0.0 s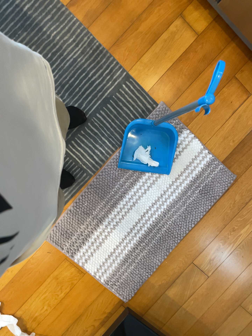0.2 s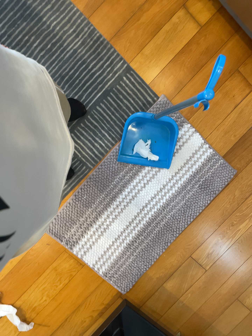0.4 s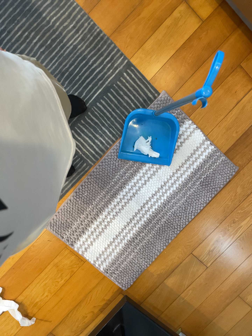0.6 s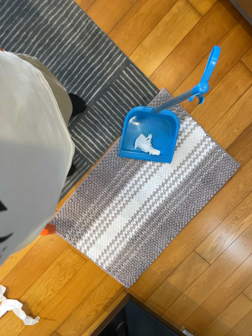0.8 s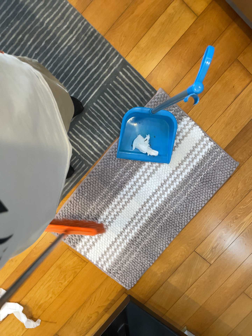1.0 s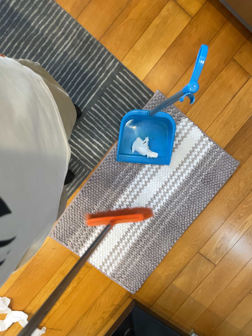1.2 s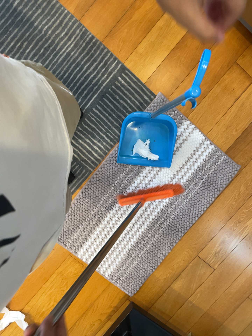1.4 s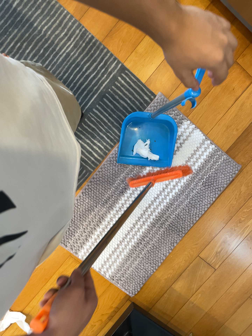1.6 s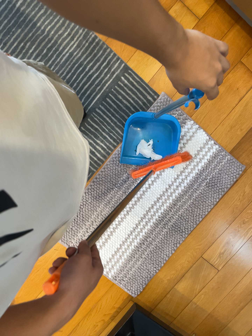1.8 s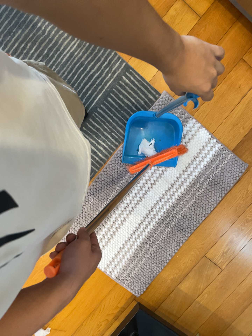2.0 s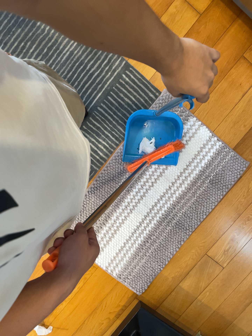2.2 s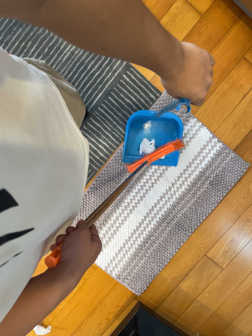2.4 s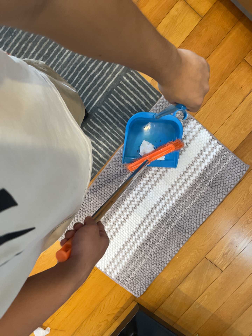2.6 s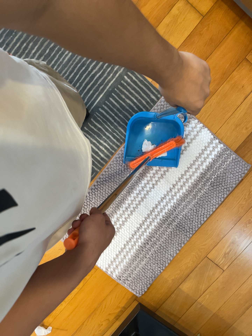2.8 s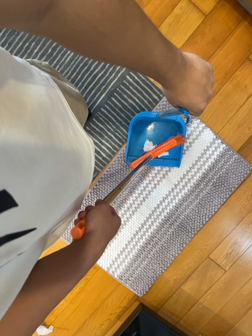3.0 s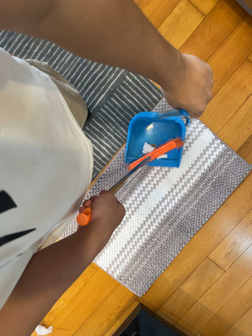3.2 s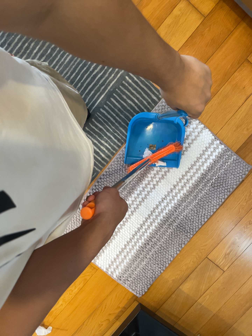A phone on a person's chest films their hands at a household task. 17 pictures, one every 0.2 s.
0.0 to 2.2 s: The camera travels to its right, about 7 cm.
2.2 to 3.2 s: The camera keeps its place and its aim.
The film runs backward here.
